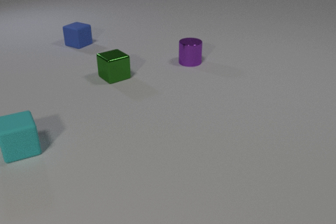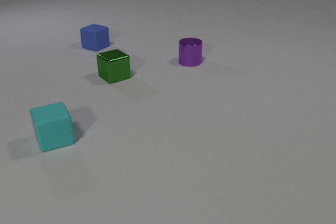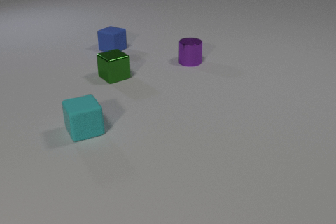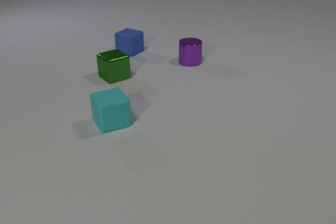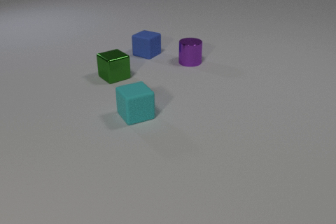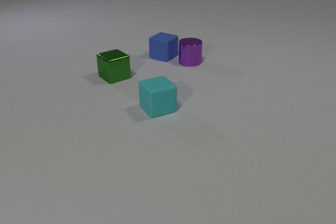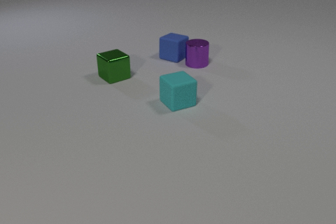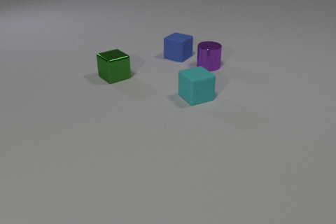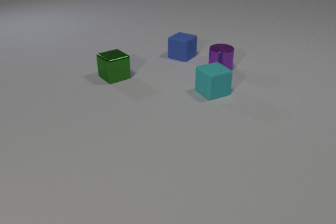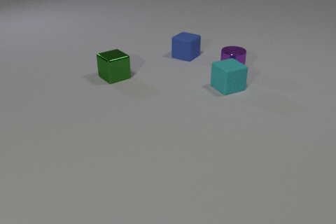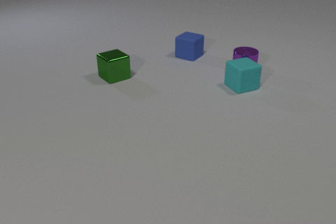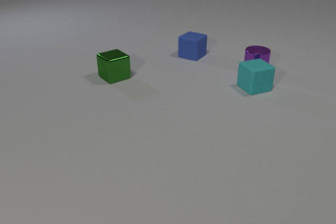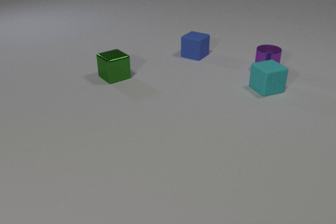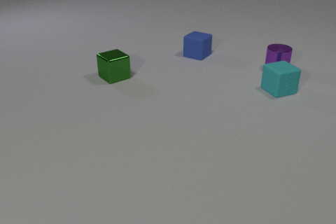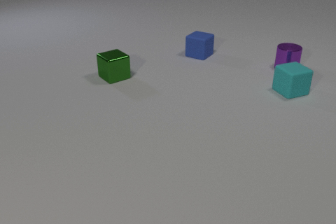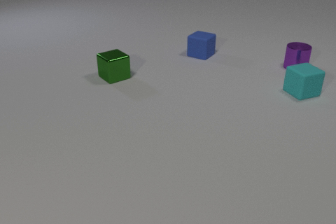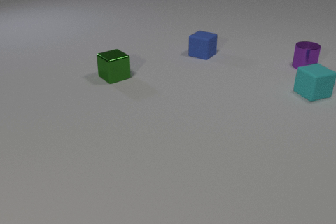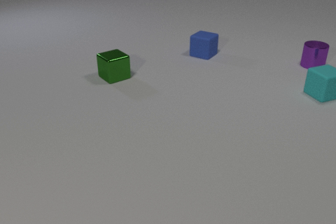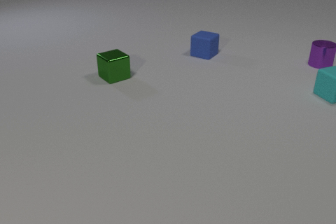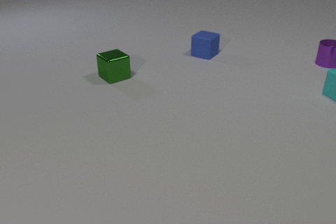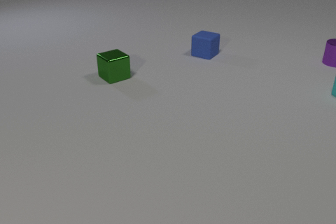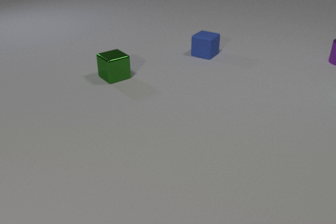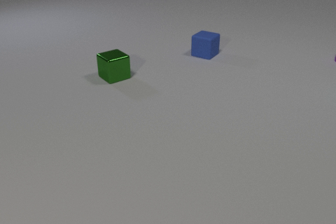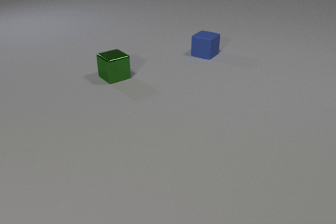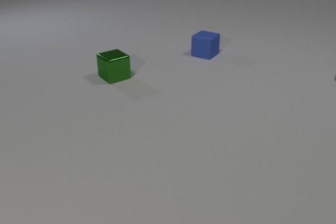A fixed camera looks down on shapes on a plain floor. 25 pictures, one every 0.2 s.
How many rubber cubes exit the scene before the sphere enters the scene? 1.
Are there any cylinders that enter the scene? no.
What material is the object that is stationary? metal.
0.0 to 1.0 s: The blue rubber cube slides to the right and toward the camera. The cyan rubber cube slides to the right.
1.0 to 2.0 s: The blue rubber cube slides to the right. The purple metal cylinder slides to the right. The cyan rubber cube slides to the right and away from the camera. The blue rubber cube and the purple metal cylinder collide. The purple metal cylinder and the cyan rubber cube collide.
2.0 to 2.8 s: The blue rubber cube slides to the right. The purple metal cylinder slides to the right and away from the camera. The cyan rubber cube slides to the right.
2.8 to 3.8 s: The blue rubber cube slides to the right. The purple metal cylinder slides to the right and away from the camera. The cyan rubber cube slides to the right.
3.8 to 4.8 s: The purple metal cylinder slides to the right and away from the camera, leaves at the right edge. The cyan rubber cube slides to the right, leaves at the right edge.
